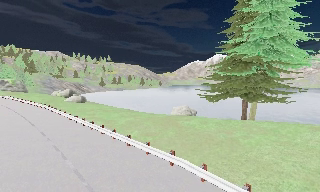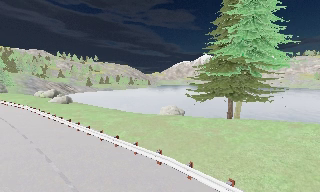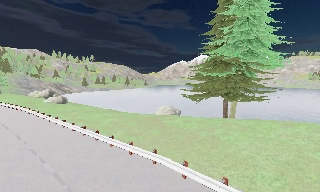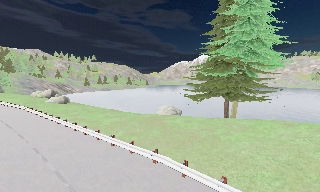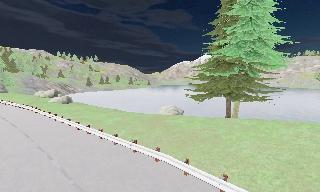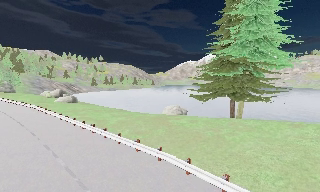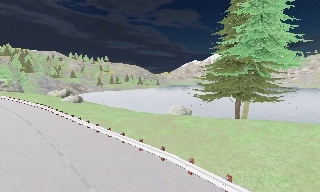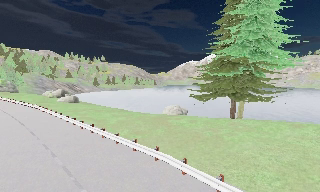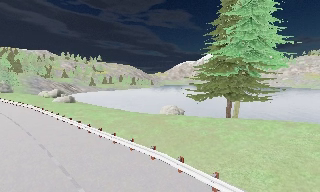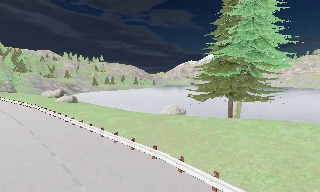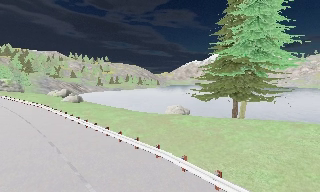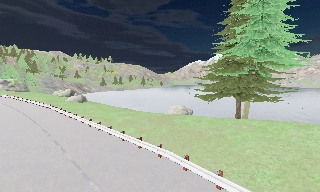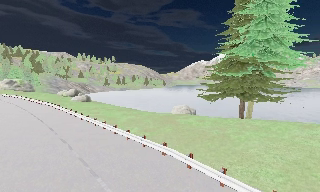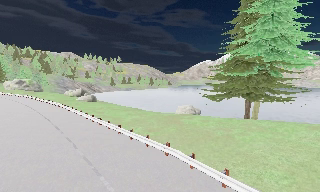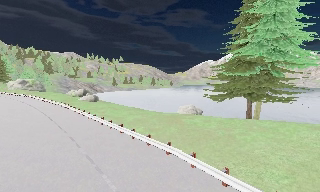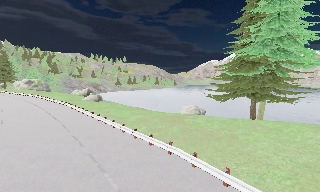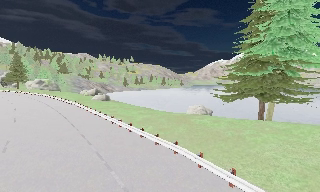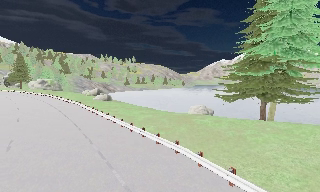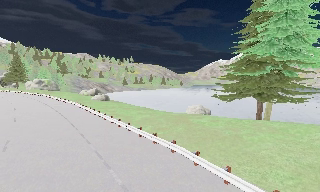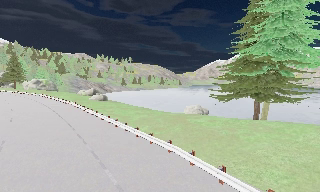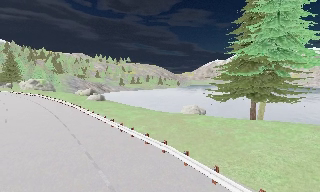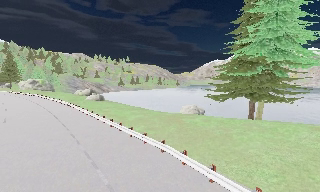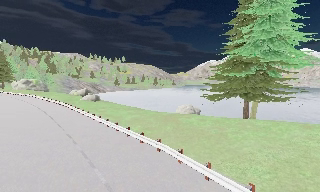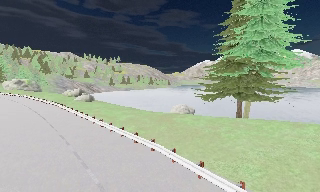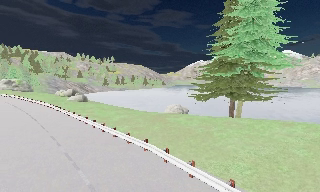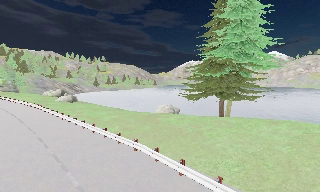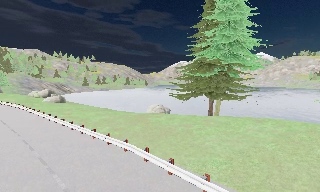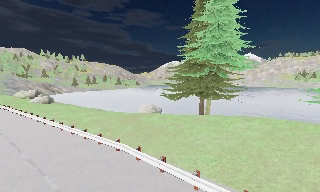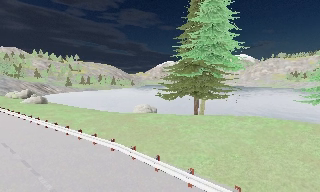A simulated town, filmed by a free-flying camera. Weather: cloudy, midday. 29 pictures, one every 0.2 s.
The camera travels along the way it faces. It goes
backward.
0.0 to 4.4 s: The camera travels backward and to its right, about 2 m, so what stands in front gets smaller.
4.4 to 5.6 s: The camera pans to its right, which is clockwise from overhead, by about 15 degrees.
The film runs backward here.
